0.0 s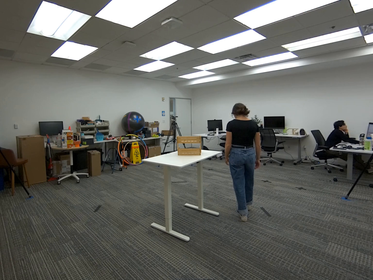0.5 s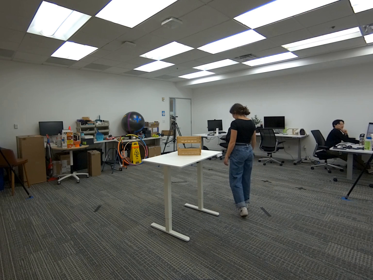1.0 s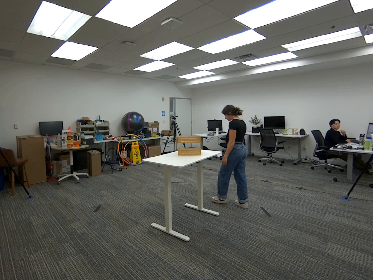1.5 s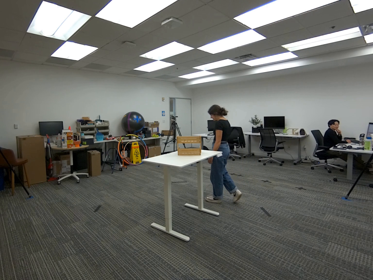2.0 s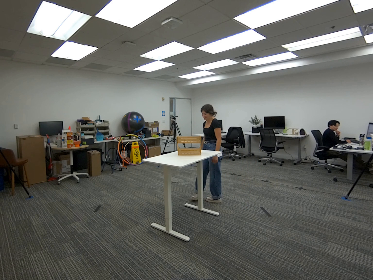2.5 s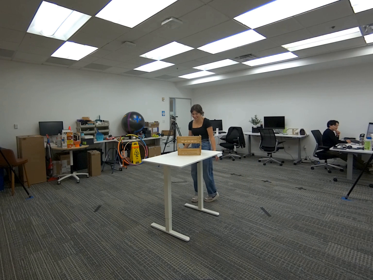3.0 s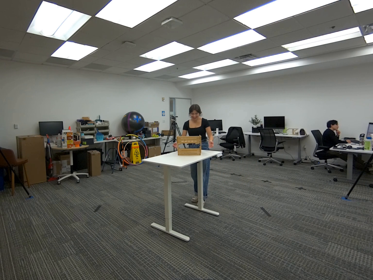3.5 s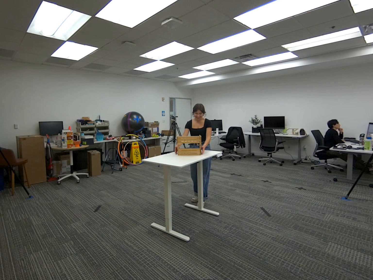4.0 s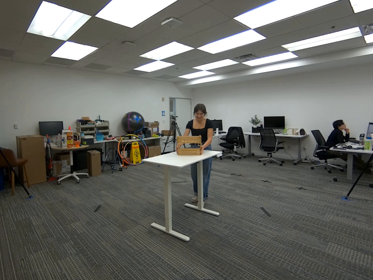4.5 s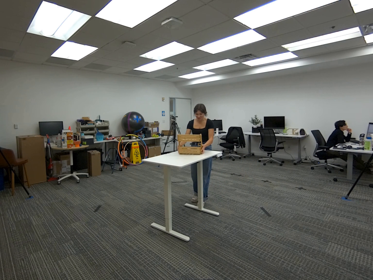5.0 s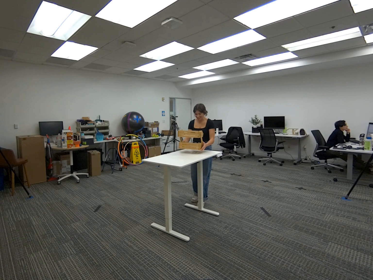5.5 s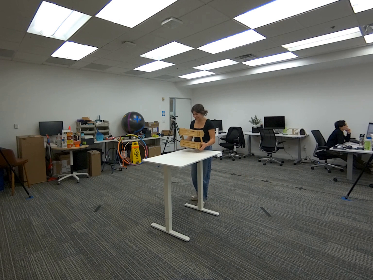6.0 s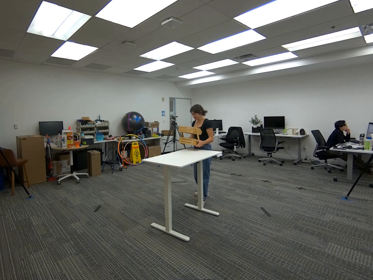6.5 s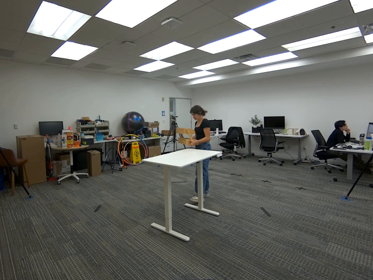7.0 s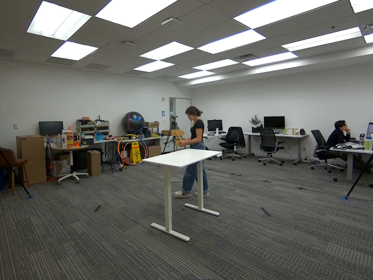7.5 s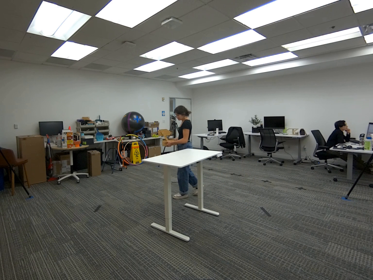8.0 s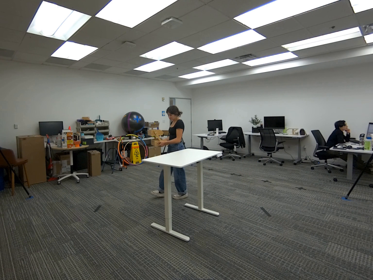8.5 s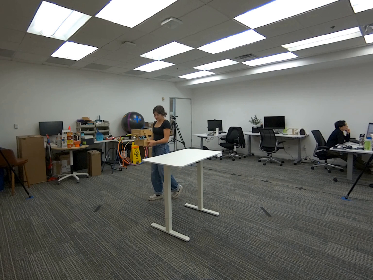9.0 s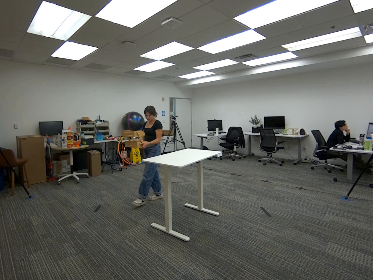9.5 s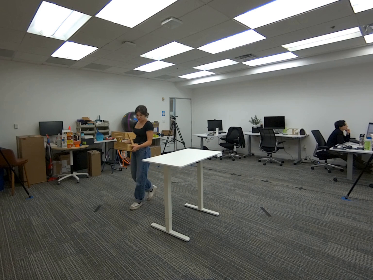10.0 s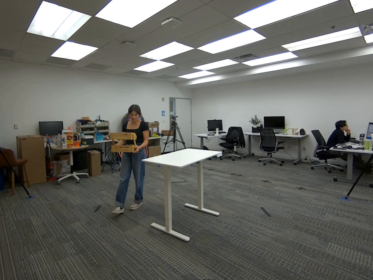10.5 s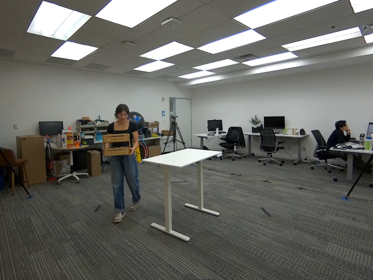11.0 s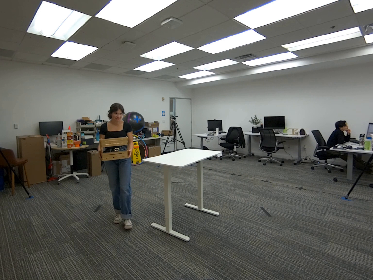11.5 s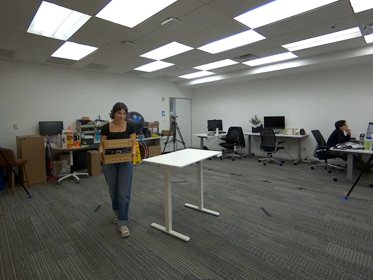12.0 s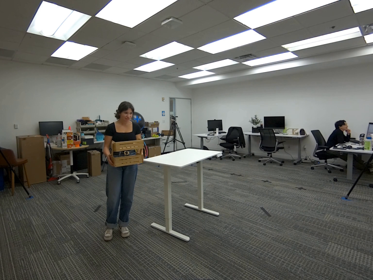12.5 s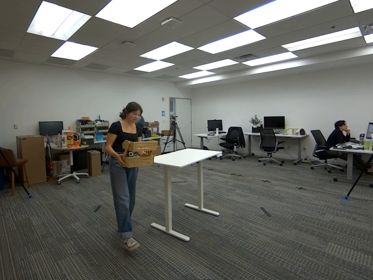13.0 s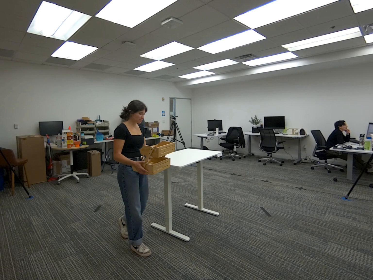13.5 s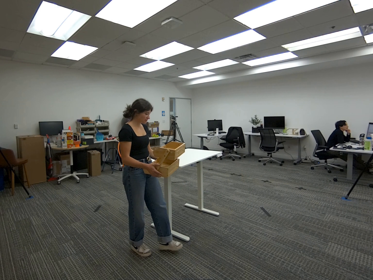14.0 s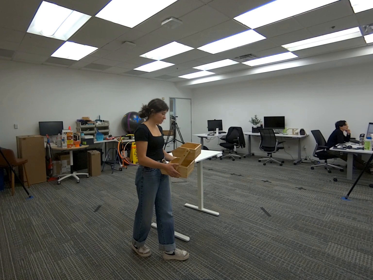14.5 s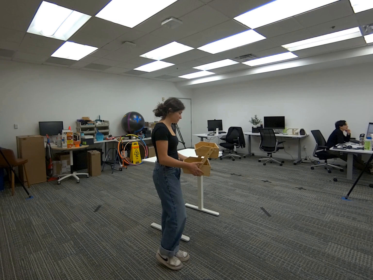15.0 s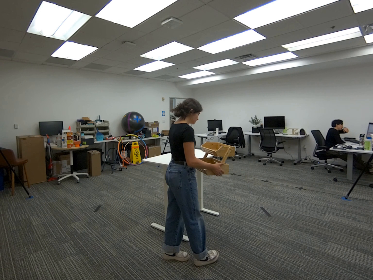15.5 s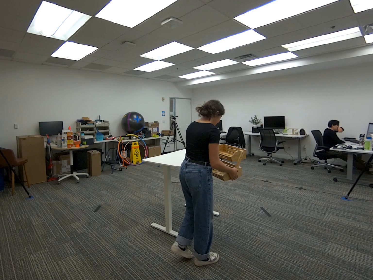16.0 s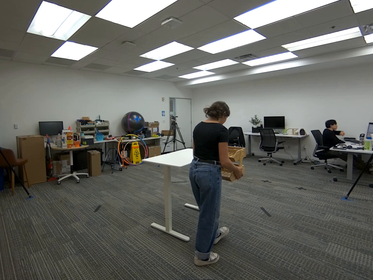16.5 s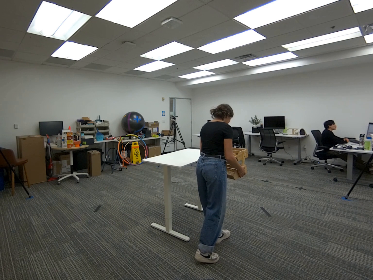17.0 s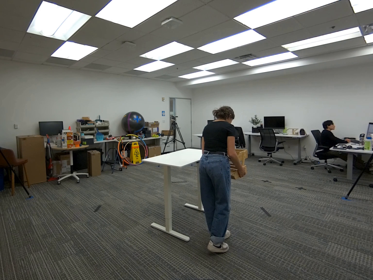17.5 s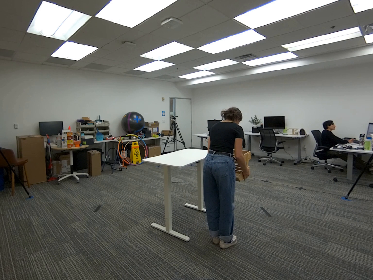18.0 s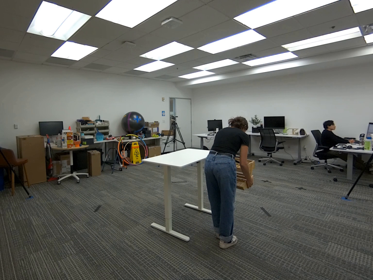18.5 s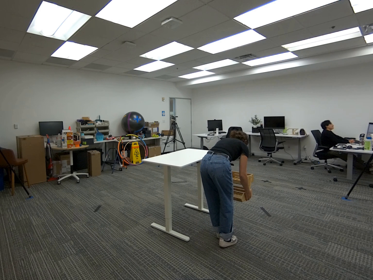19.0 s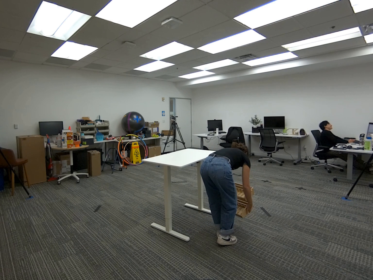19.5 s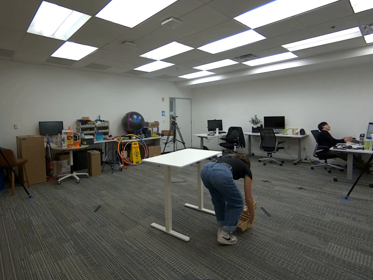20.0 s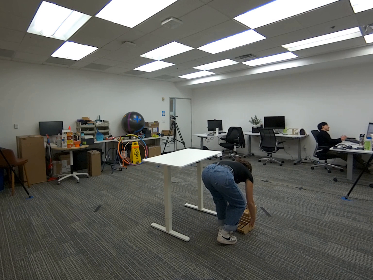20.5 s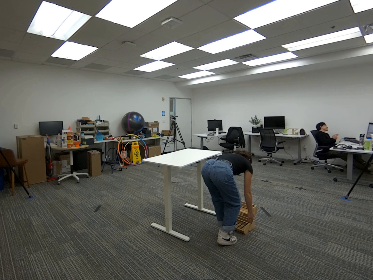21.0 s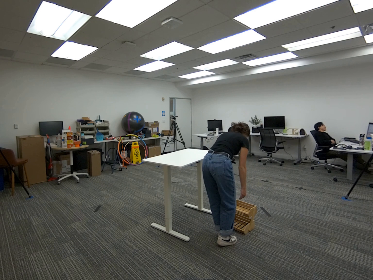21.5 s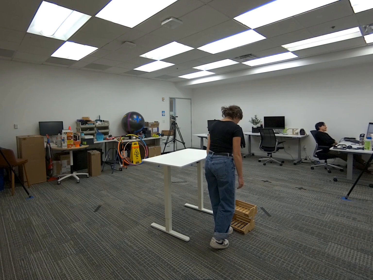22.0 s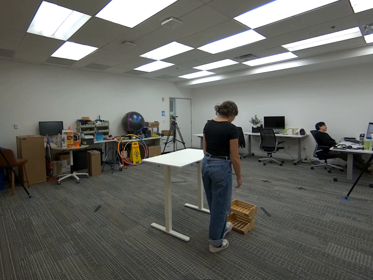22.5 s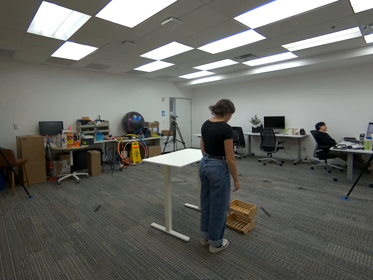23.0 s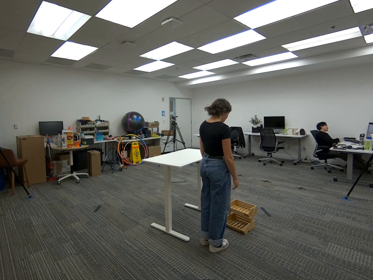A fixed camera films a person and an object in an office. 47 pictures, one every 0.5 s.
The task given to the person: Walk over to the wooden crate on the white desk and pick up the wooden crate from the bottom shelf using both hands and place on the ground.
